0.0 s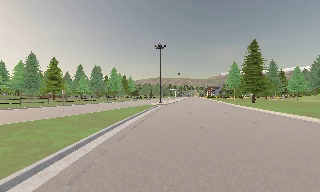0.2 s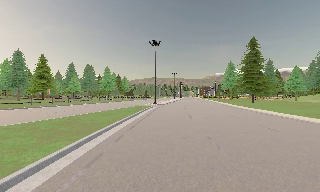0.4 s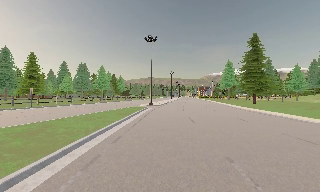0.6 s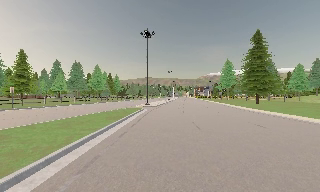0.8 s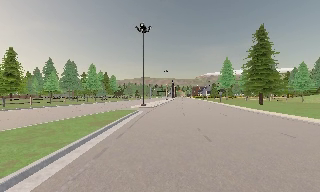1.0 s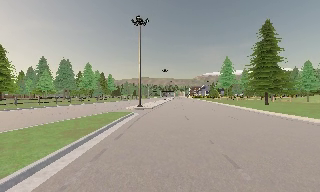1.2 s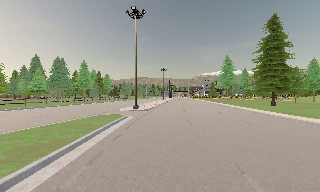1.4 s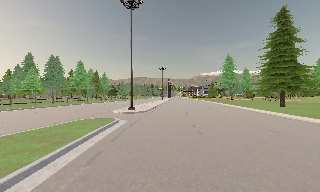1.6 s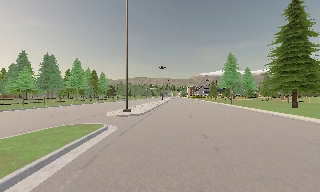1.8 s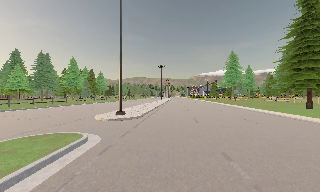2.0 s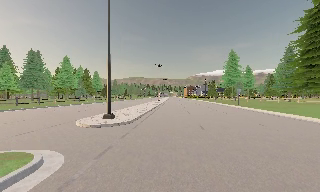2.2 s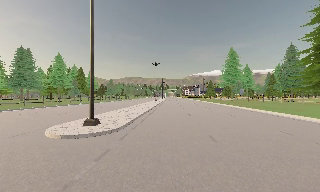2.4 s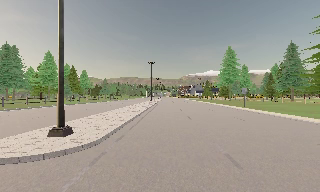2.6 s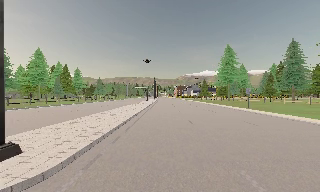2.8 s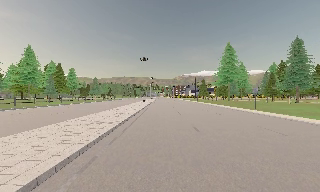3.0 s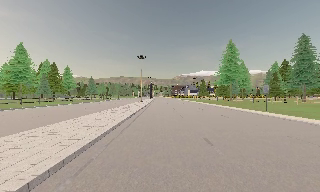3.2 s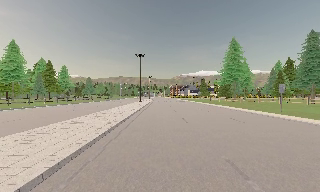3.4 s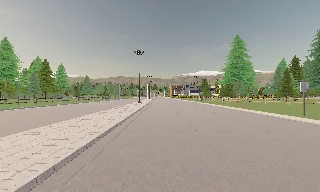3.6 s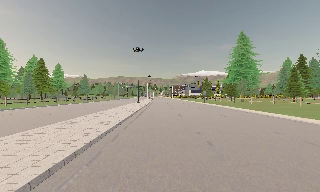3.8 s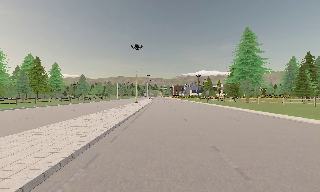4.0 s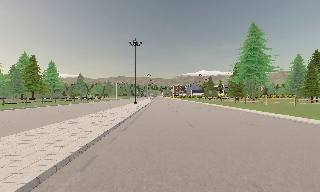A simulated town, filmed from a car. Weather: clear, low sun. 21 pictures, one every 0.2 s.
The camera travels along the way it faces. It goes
forward.
0.0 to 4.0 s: The camera swings to its right by about 15 degrees, and the scene slides to the left. It travels forward, about 45 m, so what stands in front looms larger.
The film runs forward here.
